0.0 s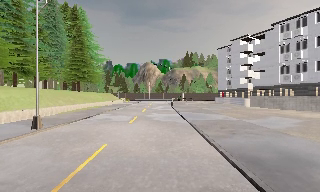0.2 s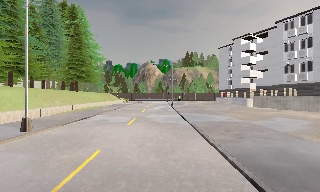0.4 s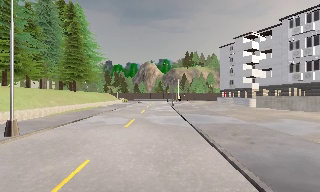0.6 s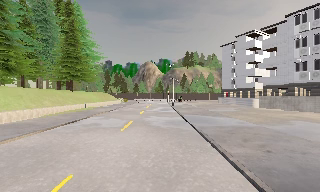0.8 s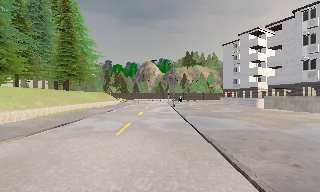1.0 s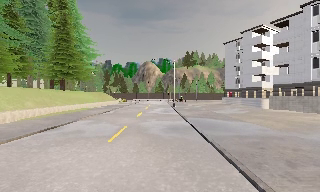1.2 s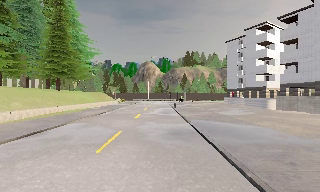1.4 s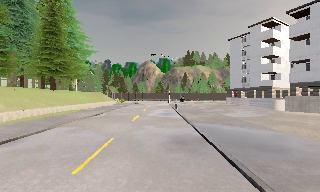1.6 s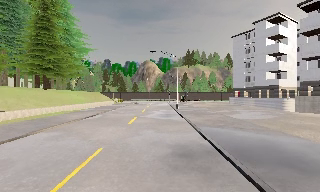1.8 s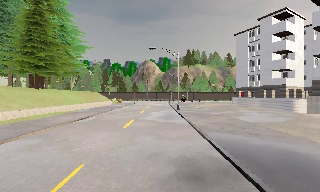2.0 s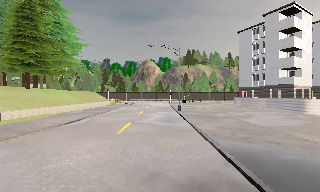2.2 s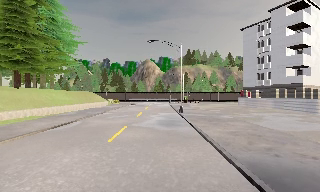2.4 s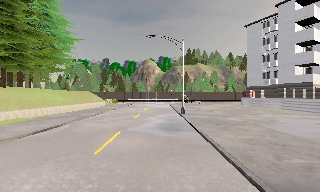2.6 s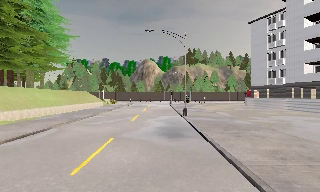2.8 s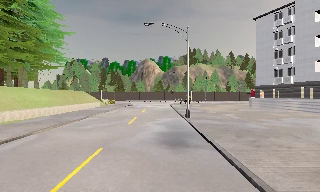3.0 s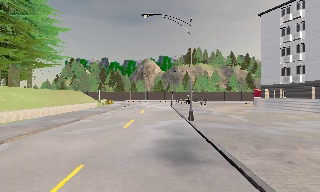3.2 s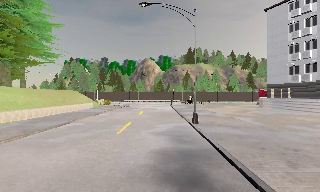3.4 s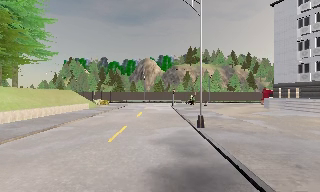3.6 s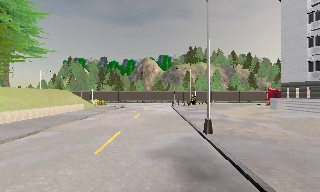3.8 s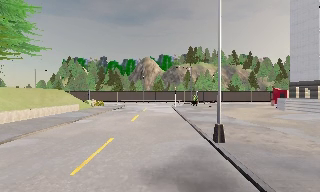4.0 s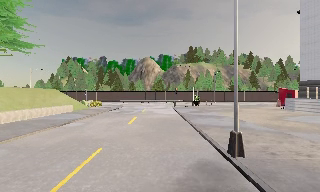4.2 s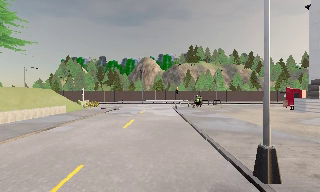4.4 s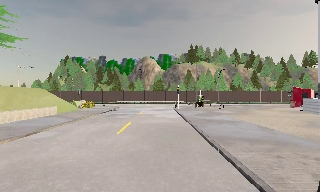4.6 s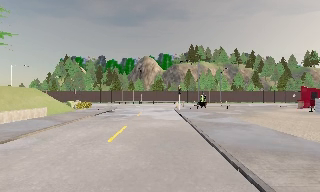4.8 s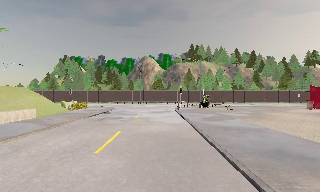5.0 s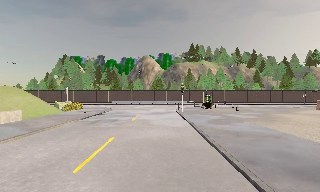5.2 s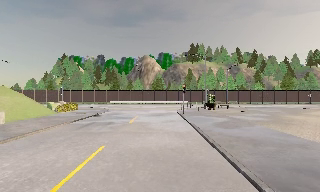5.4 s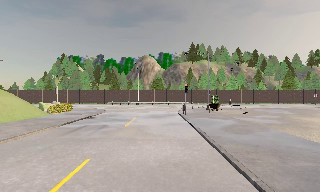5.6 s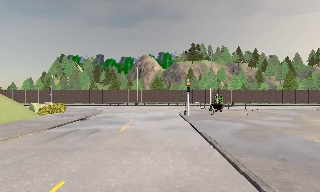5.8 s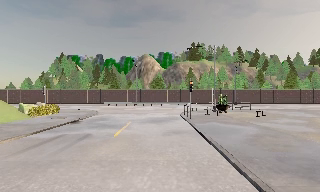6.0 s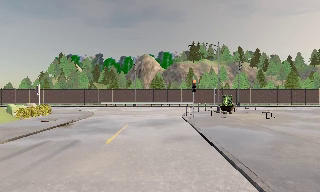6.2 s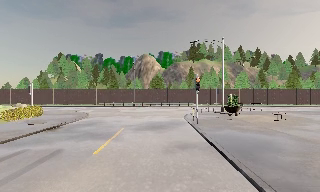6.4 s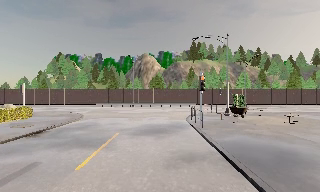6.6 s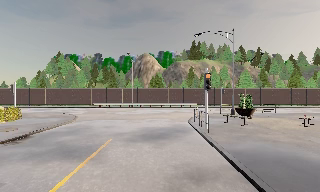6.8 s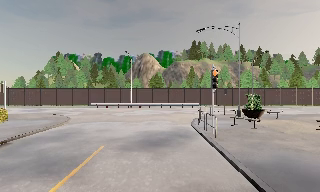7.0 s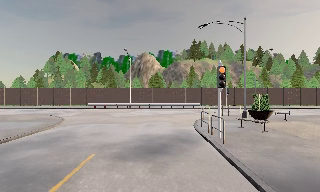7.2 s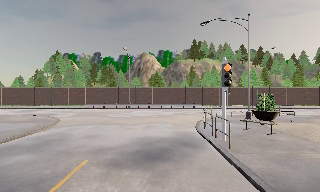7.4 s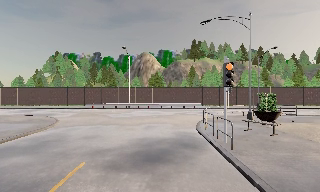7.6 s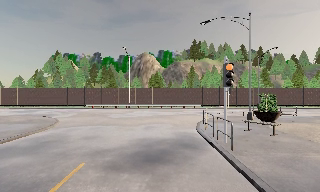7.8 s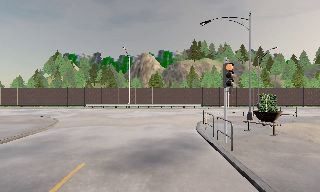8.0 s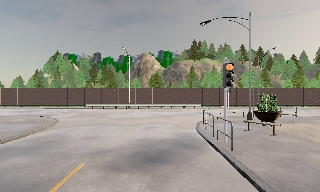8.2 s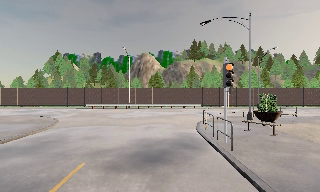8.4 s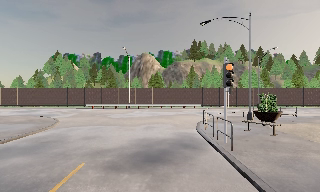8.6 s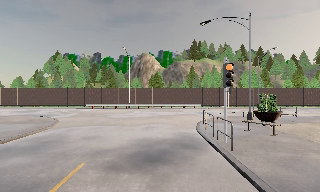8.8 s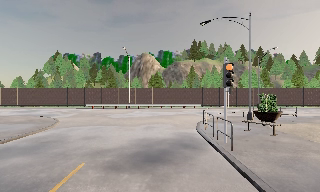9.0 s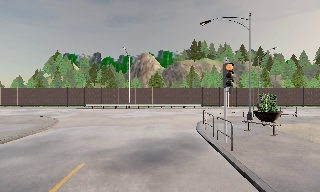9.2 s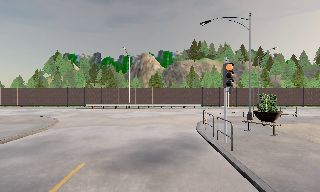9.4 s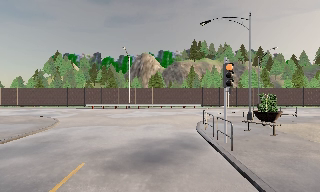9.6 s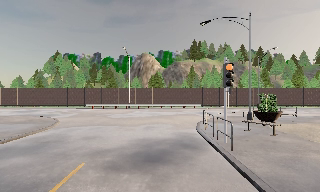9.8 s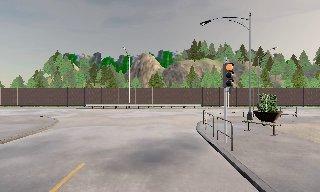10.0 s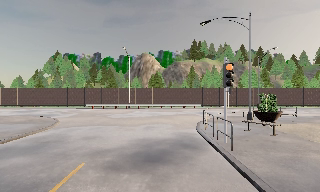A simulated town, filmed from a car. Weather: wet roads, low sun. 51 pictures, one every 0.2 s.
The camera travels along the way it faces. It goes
forward.
0.0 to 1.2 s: The camera travels forward, about 6 m, so what stands in front looms larger. It gains speed.
1.2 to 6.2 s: The camera travels forward, about 35 m, so what stands in front looms larger.
6.2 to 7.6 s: The camera travels forward, about 4.5 m, so what stands in front looms larger. It loses speed.
7.6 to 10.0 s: The camera keeps its place and its aim.
The film runs forward here.
